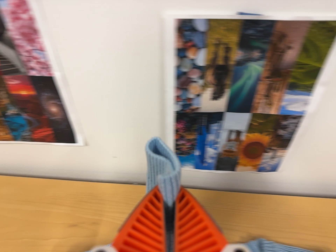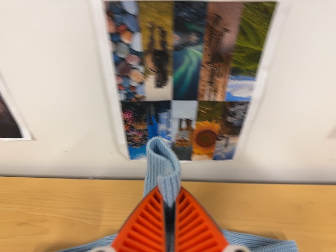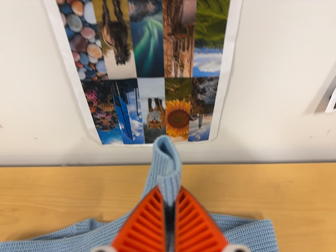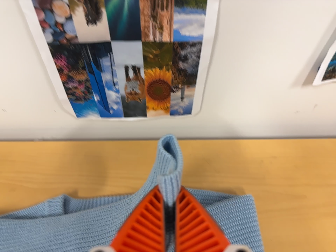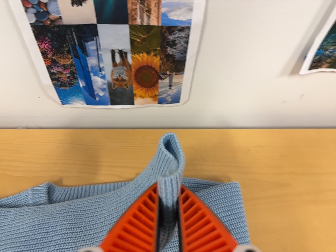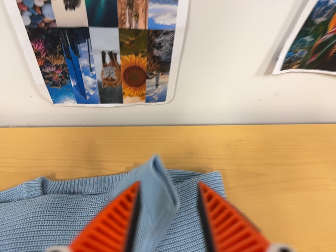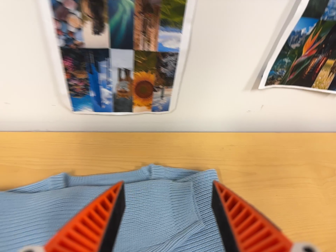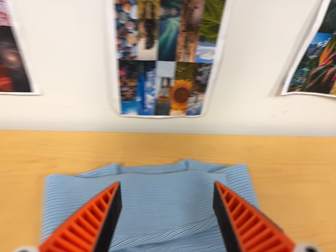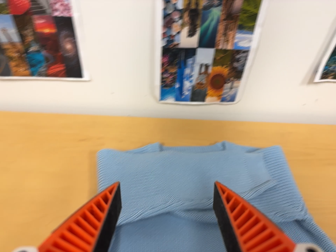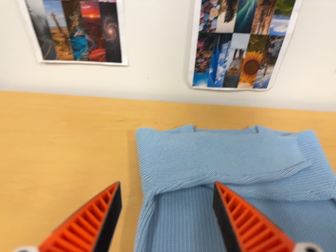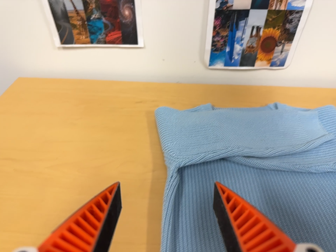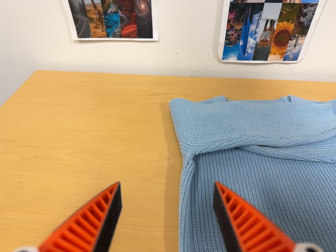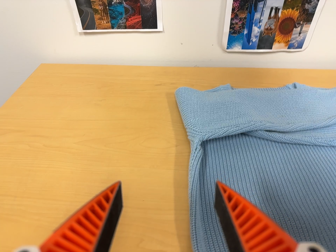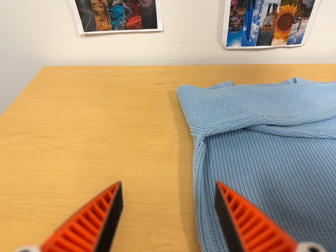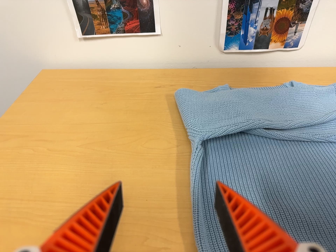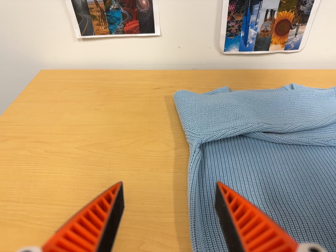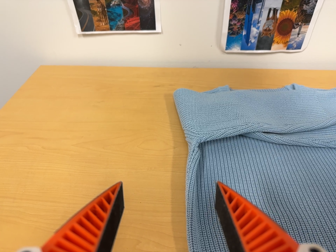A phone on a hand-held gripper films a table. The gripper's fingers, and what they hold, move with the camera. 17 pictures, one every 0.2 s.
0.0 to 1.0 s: The scene slides to the left, as the camera pans about 10 degrees to its right. It travels to its right and toward the bottom of its view, about 14 cm, so close, fixed things drift to the left. Its aim tips toward the bottom of its view by about 10 degrees, and the scene shifts upward.
1.0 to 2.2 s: The scene slides to the right, as the camera pans about 15 degrees to its left. It travels backward, toward the bottom of its view and to its left, about 36 cm, so what stands in front gets smaller. Its aim tips toward the top of its view by about 10 degrees.
2.2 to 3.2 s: The camera shifts only a little, or ends up much as it began.
The film runs forward here.
